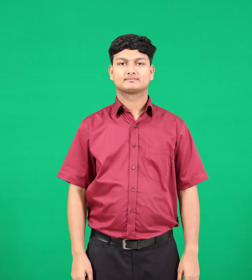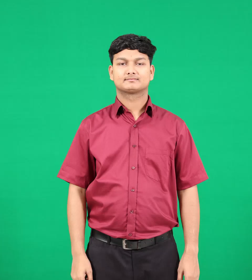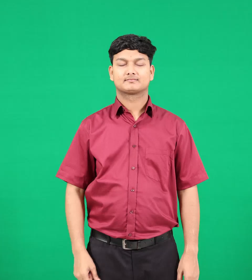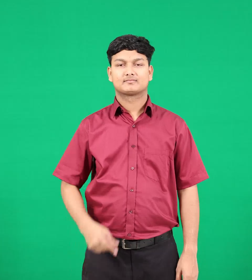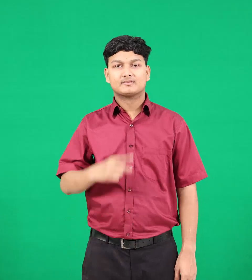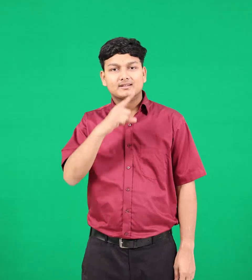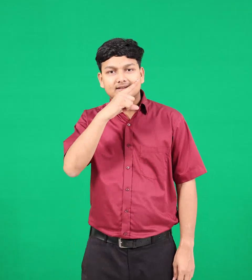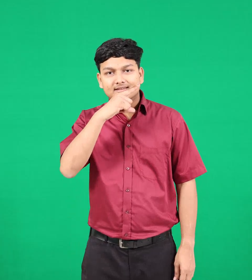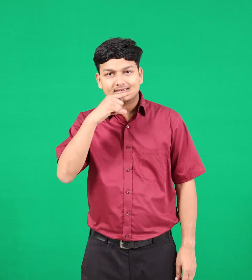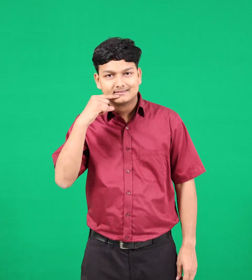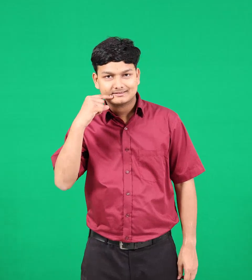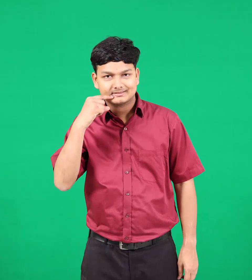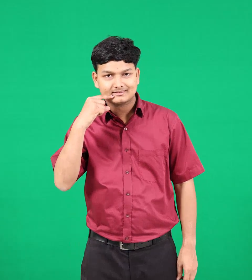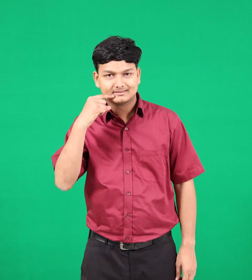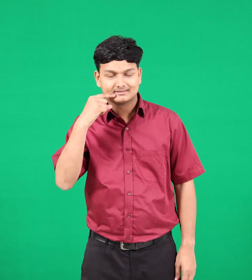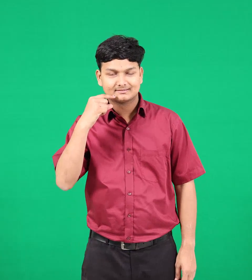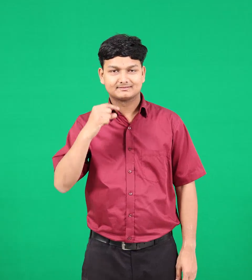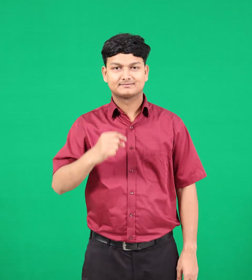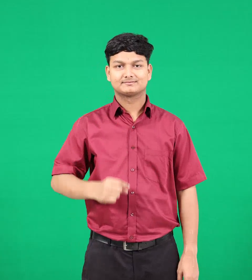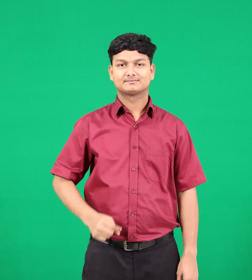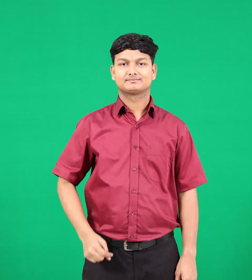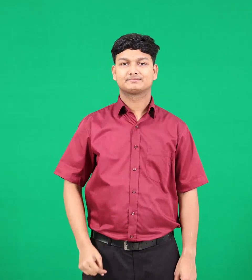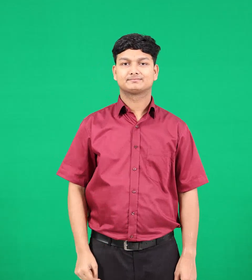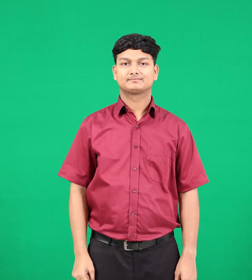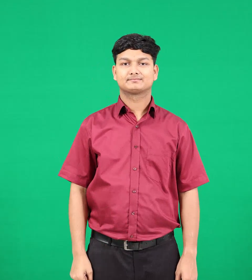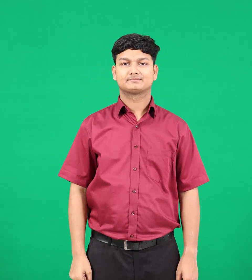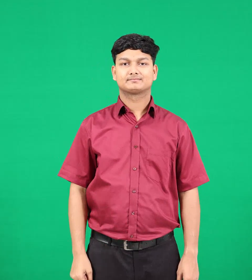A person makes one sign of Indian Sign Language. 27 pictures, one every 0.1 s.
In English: red
